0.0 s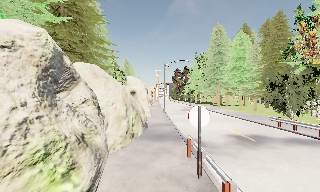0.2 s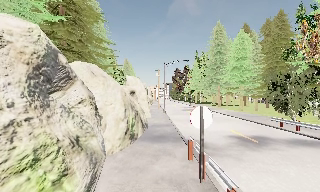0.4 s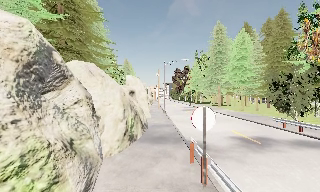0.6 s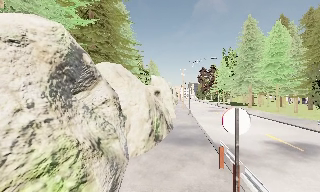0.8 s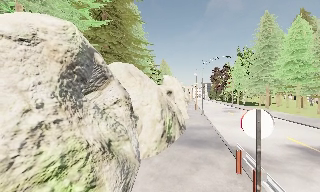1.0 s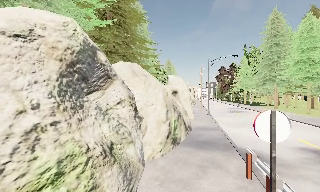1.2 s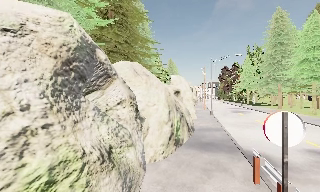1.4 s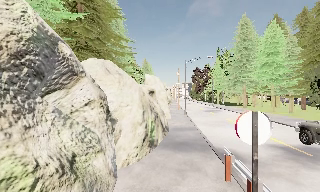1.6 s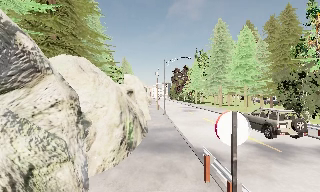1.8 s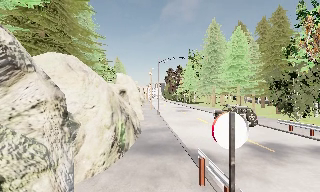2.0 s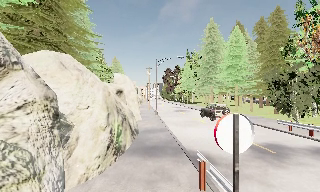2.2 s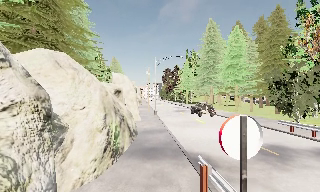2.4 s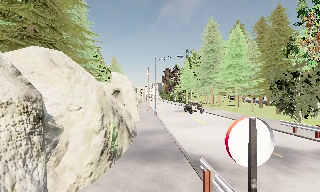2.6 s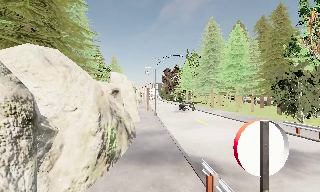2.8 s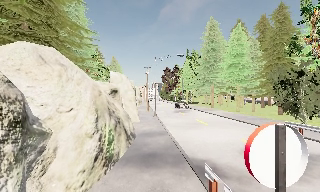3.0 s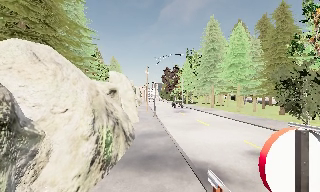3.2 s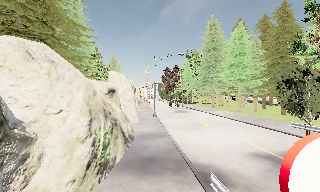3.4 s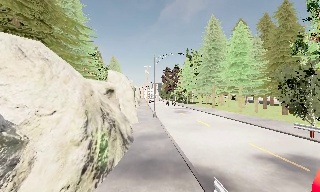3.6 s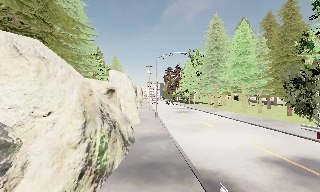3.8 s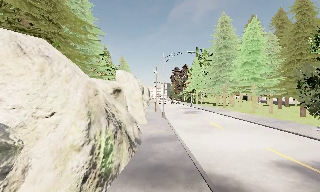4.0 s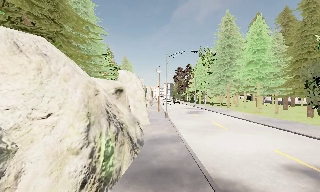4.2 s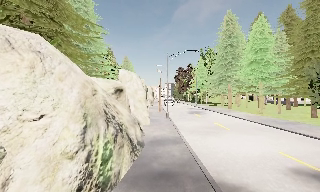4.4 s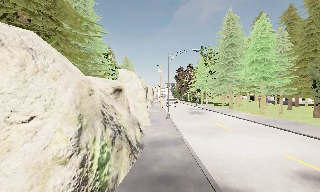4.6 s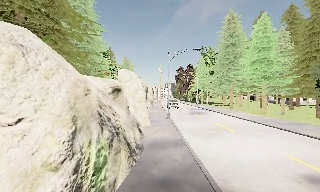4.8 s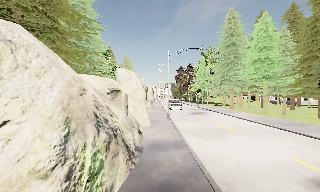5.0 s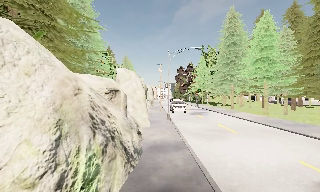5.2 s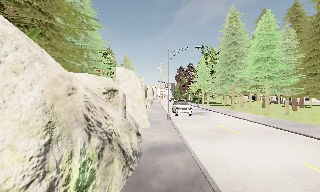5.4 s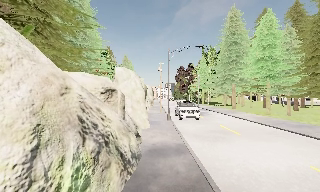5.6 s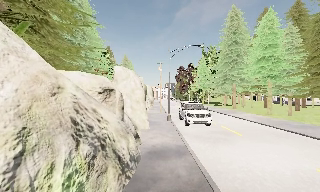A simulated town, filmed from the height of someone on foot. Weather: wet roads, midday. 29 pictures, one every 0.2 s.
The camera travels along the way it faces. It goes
forward.
0.0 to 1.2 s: The camera pans to its left, which is counterclockwise from overhead, by about 15 degrees. It travels forward, about 1.5 m, so what stands in front looms larger.
1.2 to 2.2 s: The camera swings to its right by about 20 degrees, and the scene slides to the left. It travels forward, about 1 m, so what stands in front looms larger.
2.2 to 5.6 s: The camera travels forward, about 4 m, so what stands in front looms larger.
The film runs forward here.
